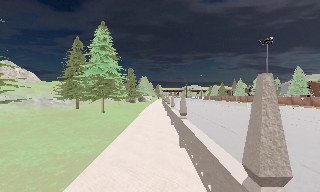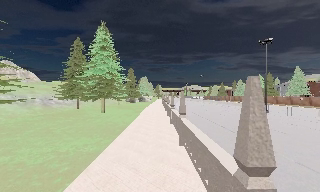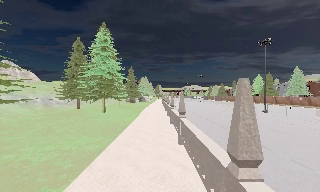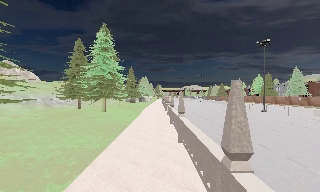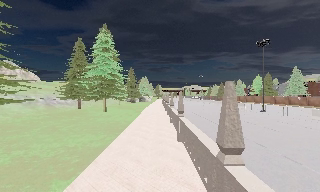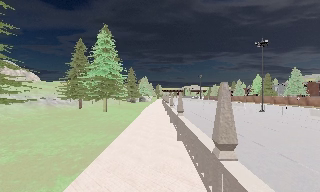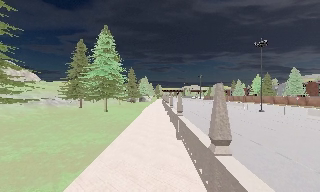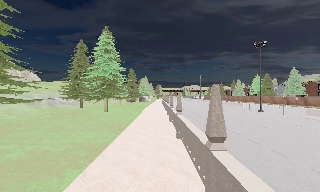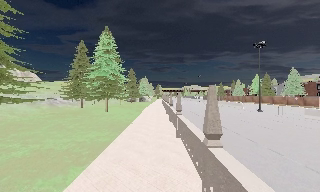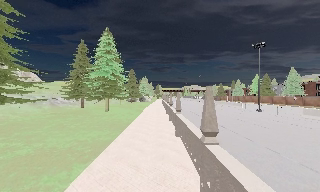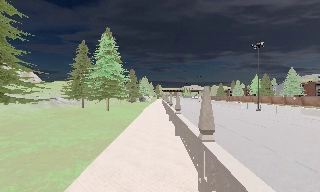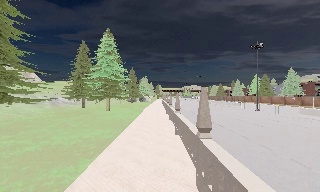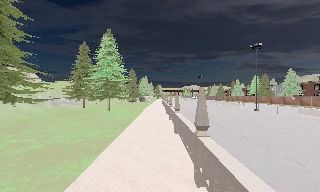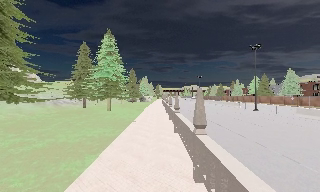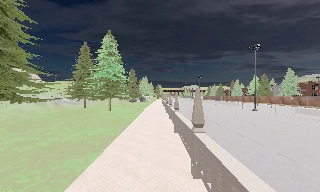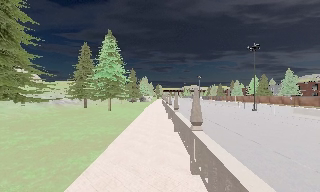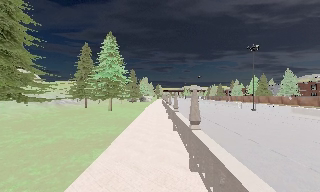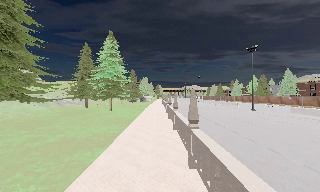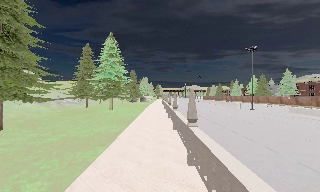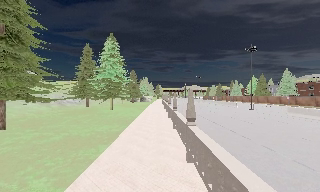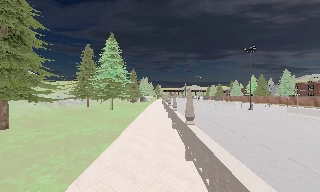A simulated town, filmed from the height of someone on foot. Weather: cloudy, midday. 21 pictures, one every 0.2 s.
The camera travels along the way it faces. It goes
backward.
0.0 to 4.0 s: The camera travels backward, about 4.5 m, so what stands in front gets smaller.
The film runs backward here.
